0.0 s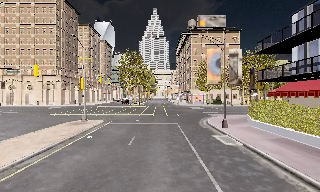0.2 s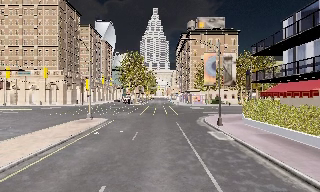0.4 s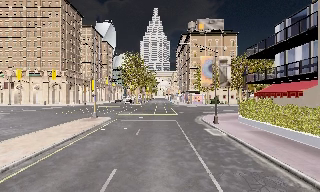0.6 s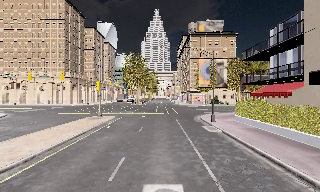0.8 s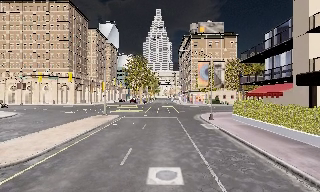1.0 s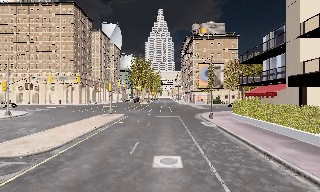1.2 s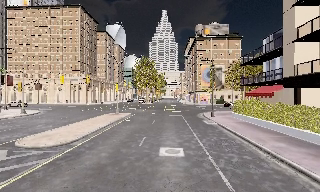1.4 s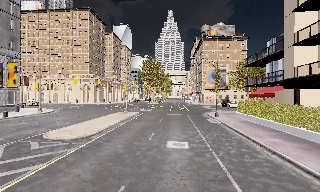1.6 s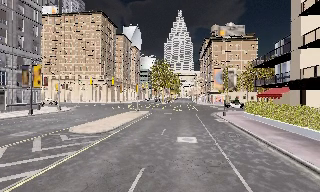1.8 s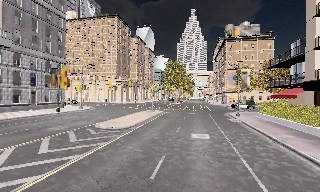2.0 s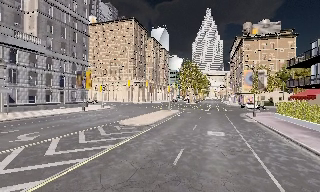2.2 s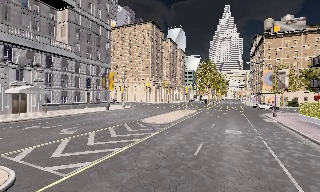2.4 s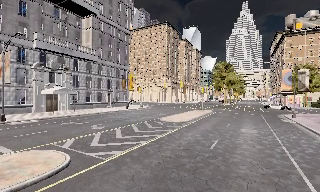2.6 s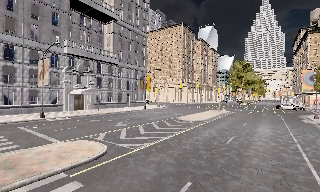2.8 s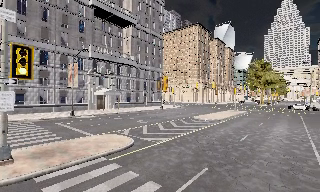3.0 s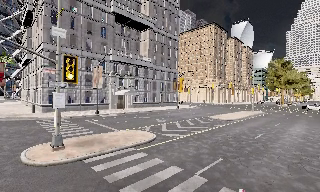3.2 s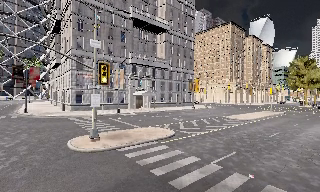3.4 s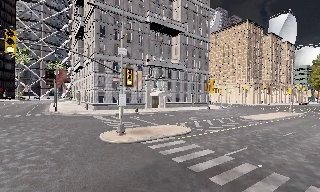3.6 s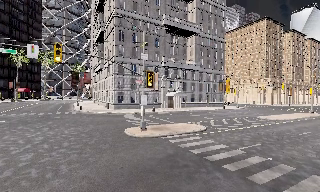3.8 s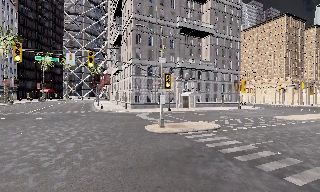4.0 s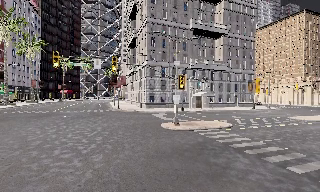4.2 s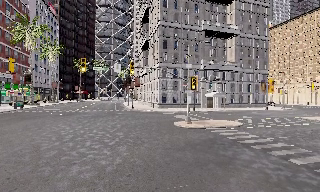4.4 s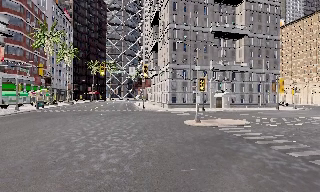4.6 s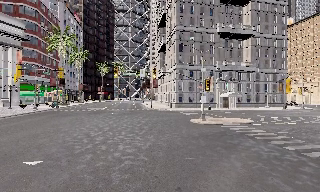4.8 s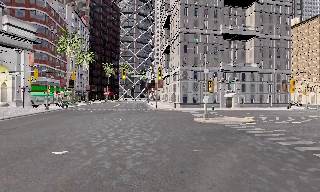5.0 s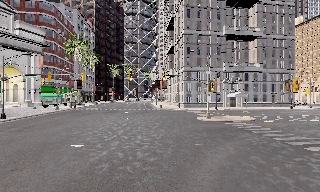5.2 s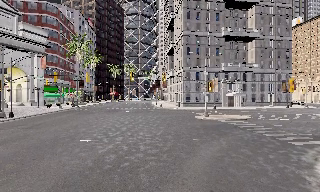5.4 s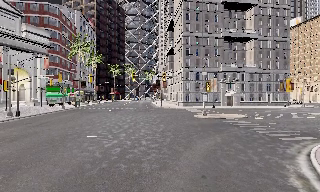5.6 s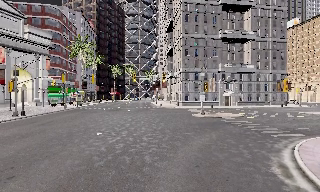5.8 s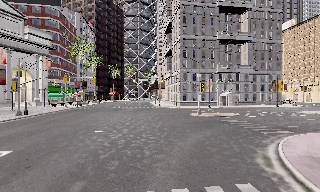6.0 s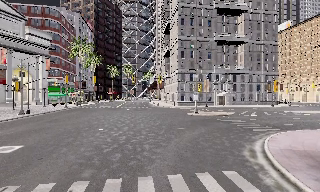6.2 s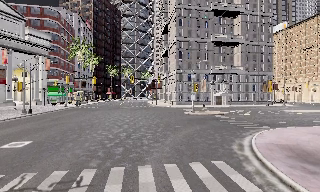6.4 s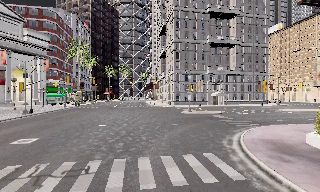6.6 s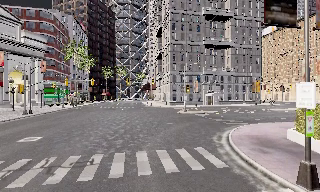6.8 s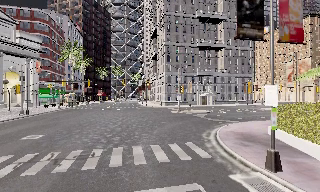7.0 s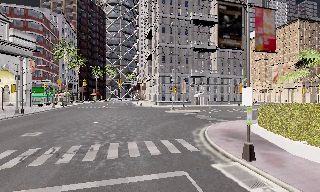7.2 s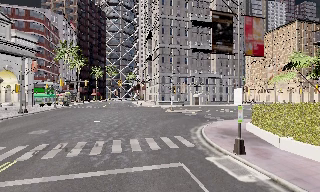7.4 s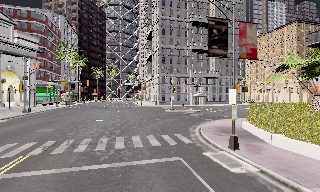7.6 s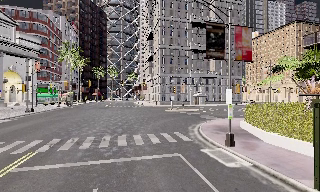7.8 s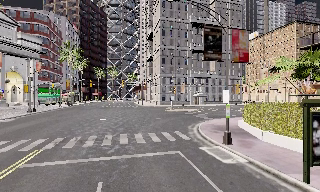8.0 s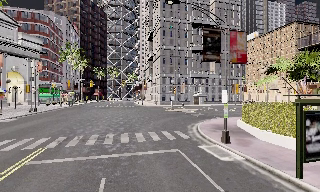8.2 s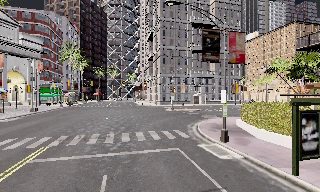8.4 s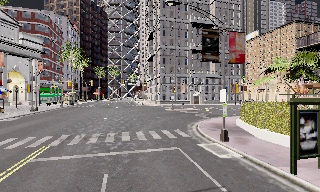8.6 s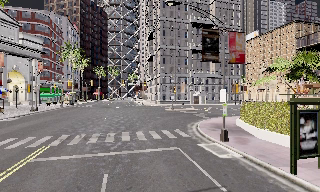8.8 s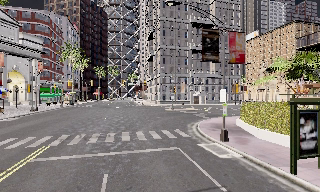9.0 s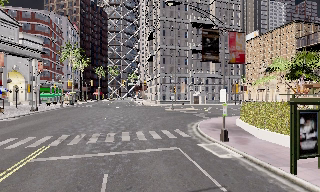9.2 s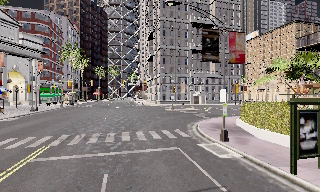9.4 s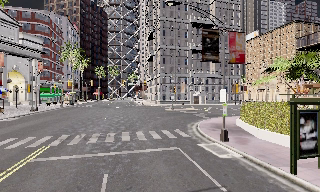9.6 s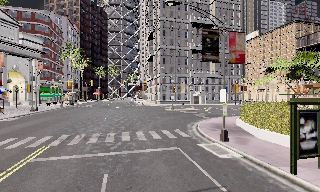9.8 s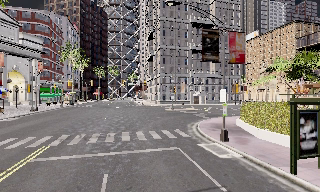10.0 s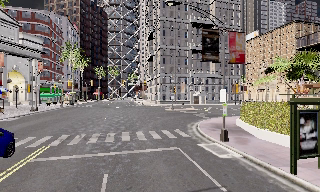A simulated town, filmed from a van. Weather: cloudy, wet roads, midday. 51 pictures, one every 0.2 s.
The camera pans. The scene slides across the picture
to the right.
The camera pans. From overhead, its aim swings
counterclockwise.
0.0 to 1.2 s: The camera travels backward, about 7 m, so what stands in front gets smaller.
1.2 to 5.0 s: The camera pans to its left, which is counterclockwise from overhead, by about 80 degrees. It travels backward, about 25 m.
5.0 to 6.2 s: The camera travels backward, about 5 m, so what stands in front gets smaller.
6.2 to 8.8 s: The camera travels backward, about 6 m, so what stands in front gets smaller. It loses speed.
8.8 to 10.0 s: The camera keeps its place and its aim.
The film runs backward here.
